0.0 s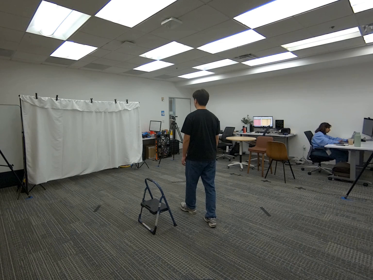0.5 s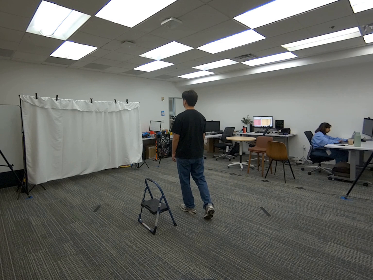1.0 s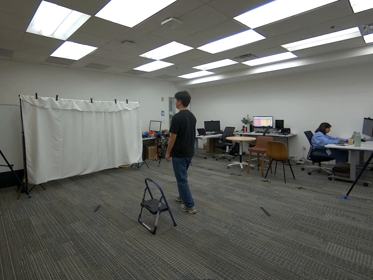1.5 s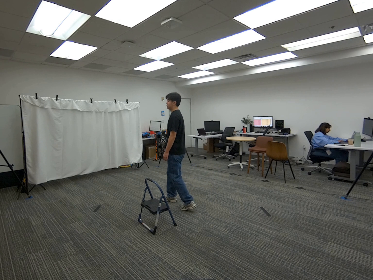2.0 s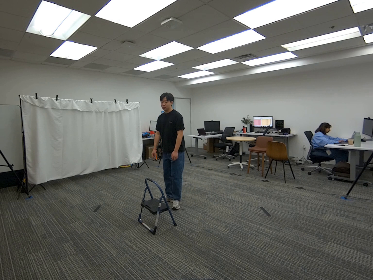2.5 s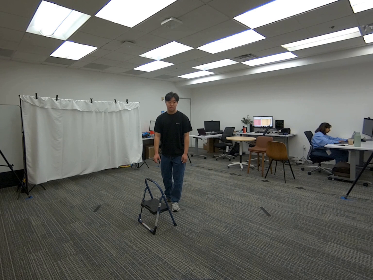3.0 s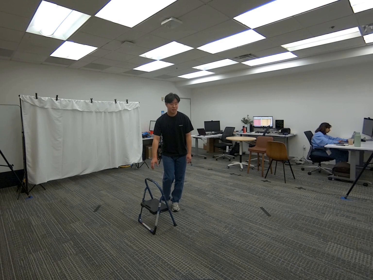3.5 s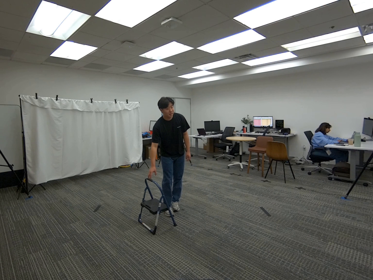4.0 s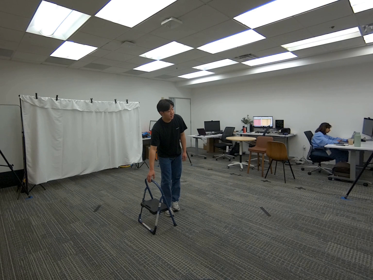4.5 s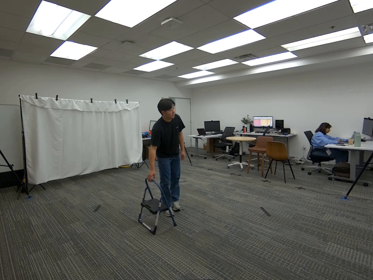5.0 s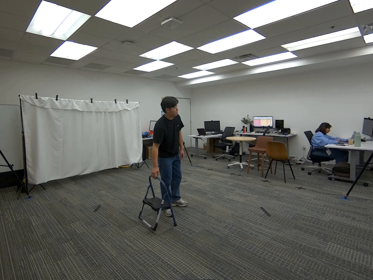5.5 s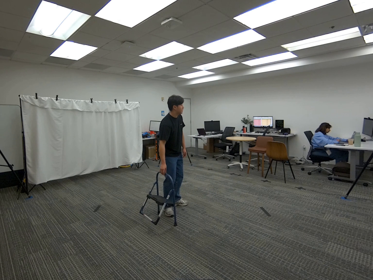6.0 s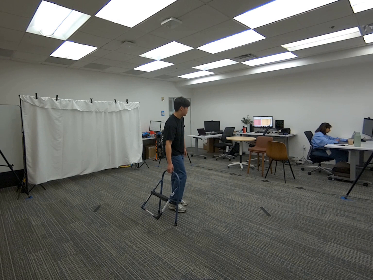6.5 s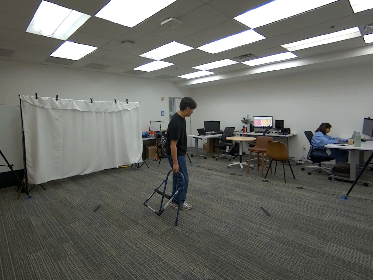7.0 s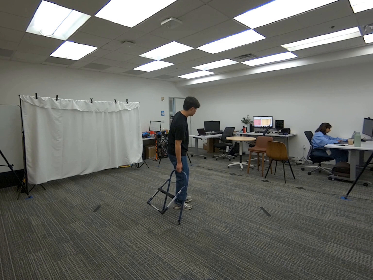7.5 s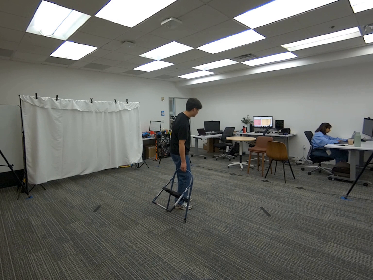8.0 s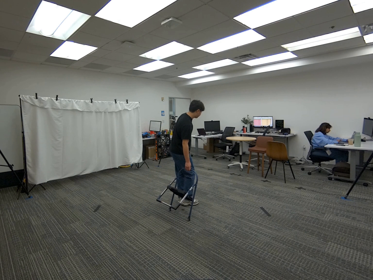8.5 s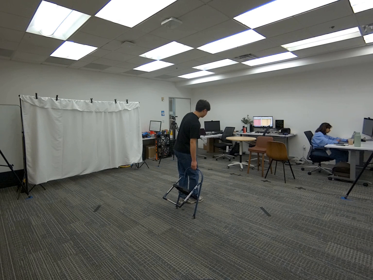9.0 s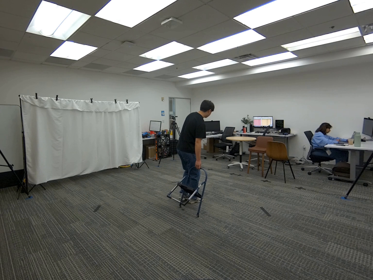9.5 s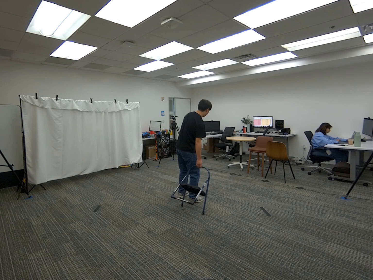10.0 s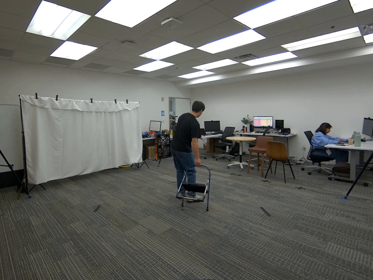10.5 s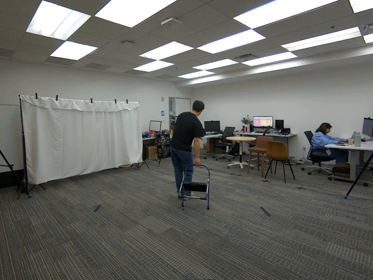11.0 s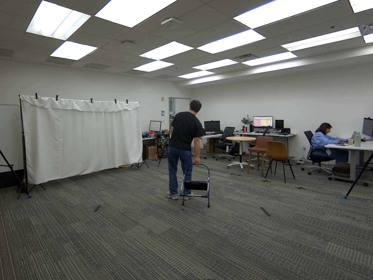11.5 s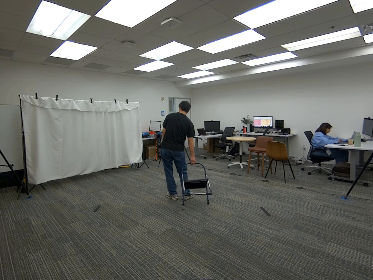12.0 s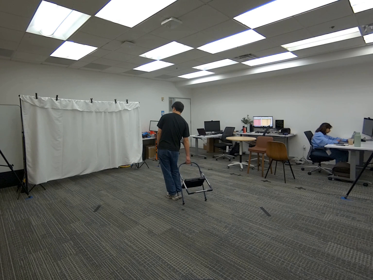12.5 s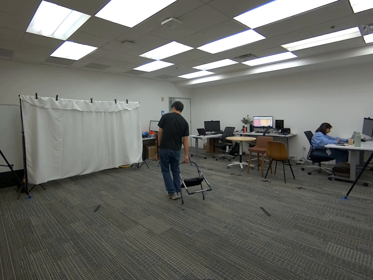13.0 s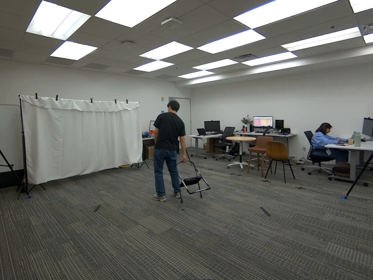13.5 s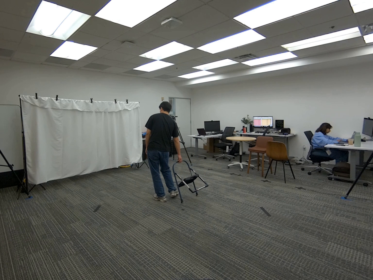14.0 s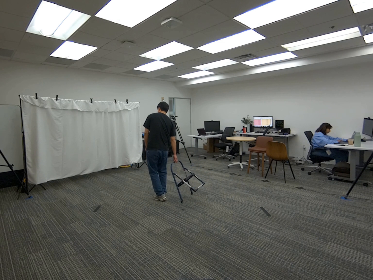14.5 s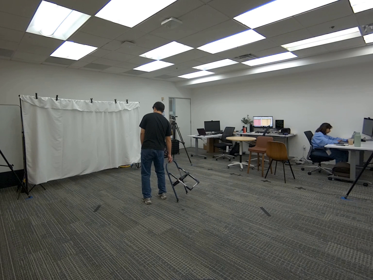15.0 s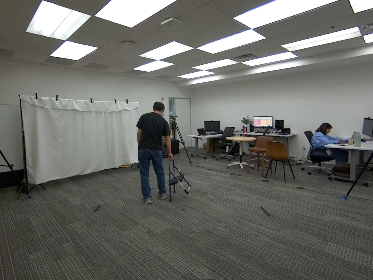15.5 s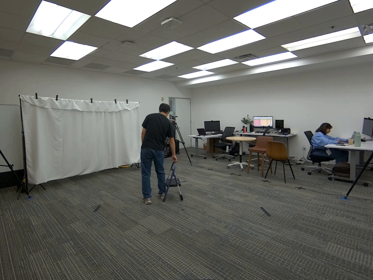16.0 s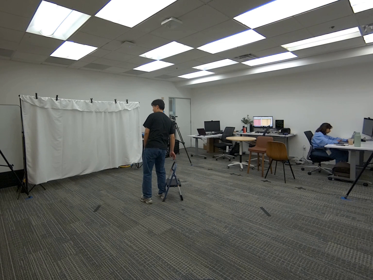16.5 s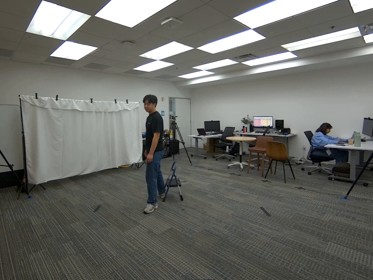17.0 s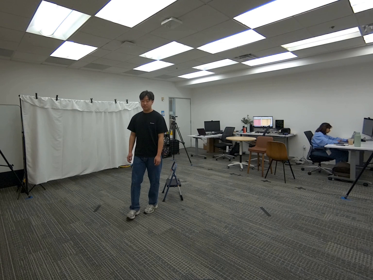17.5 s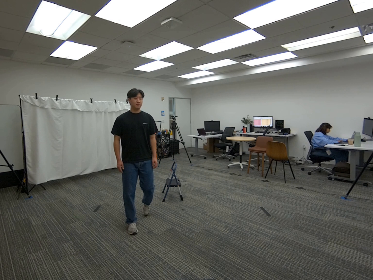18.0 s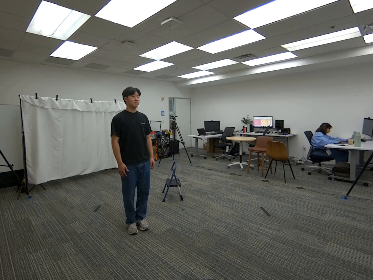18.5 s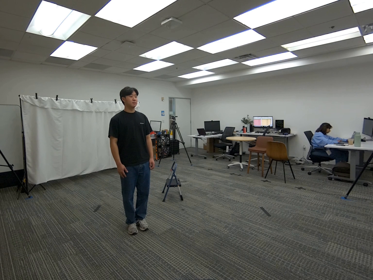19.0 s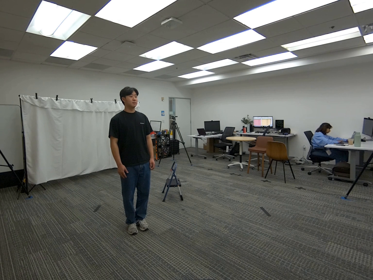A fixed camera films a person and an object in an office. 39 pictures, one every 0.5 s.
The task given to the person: Walk over to the step ladder. Using right hand, drag the step ladder on the floor in the bounding area until end of sequence.
